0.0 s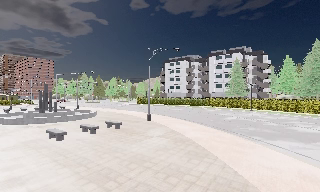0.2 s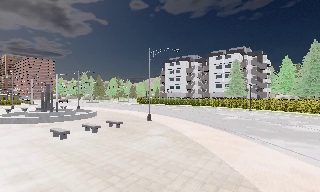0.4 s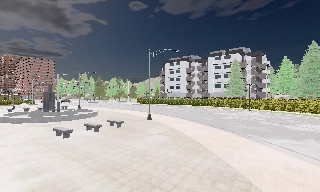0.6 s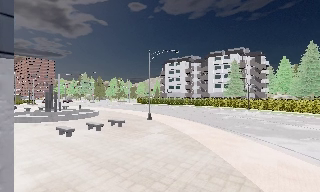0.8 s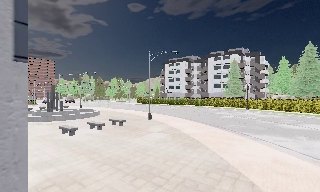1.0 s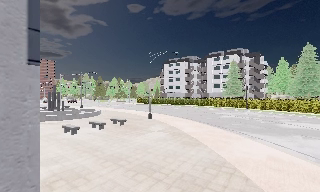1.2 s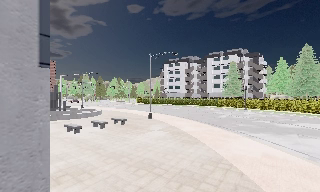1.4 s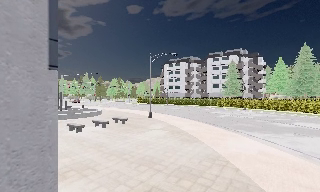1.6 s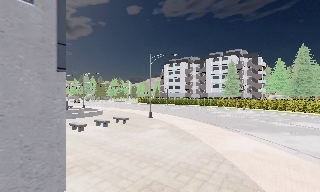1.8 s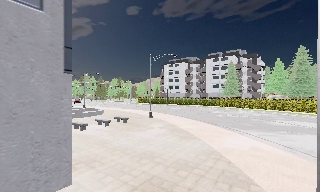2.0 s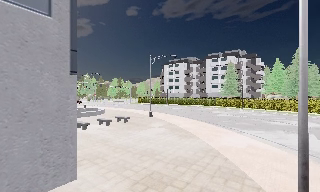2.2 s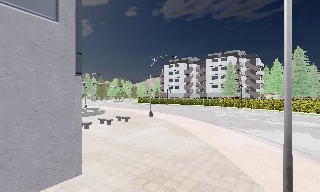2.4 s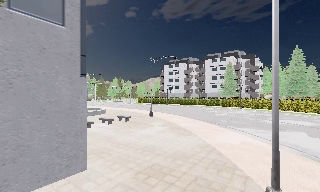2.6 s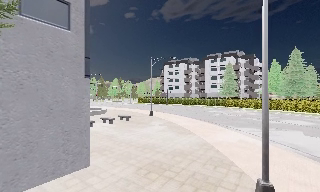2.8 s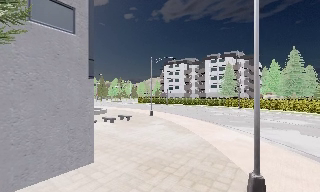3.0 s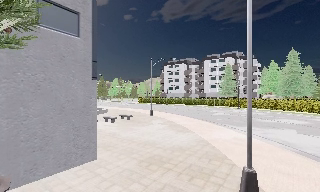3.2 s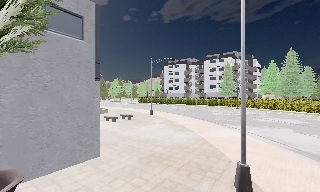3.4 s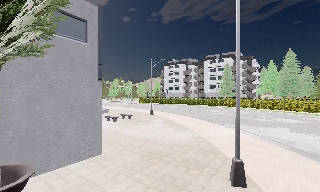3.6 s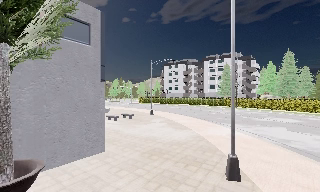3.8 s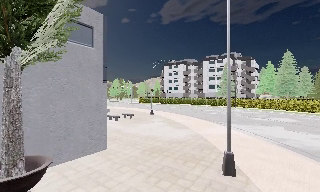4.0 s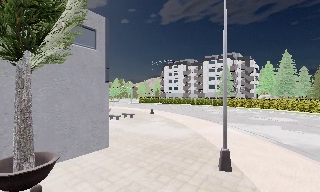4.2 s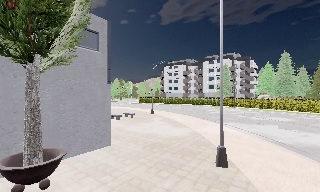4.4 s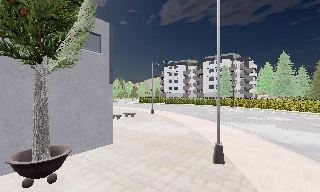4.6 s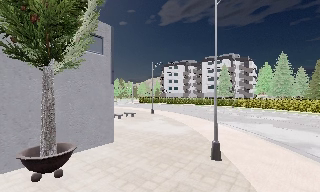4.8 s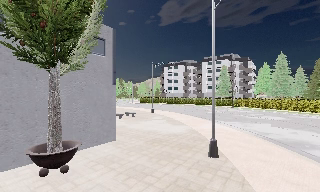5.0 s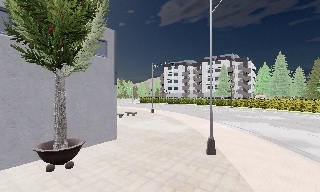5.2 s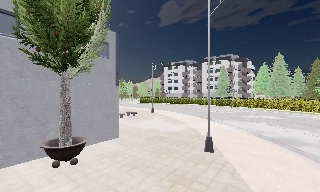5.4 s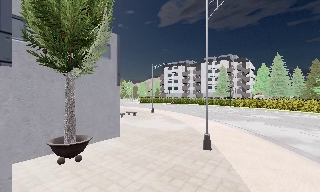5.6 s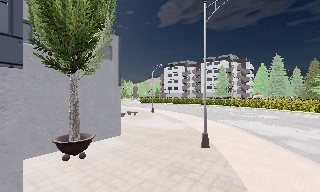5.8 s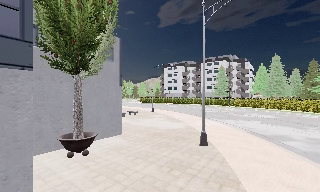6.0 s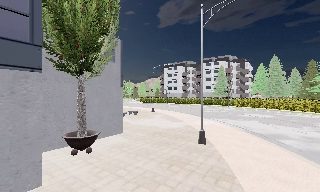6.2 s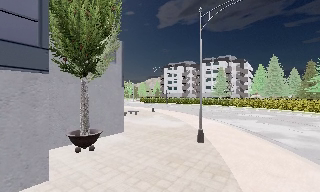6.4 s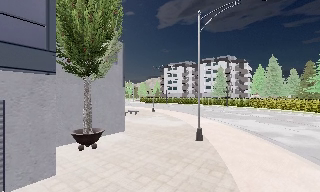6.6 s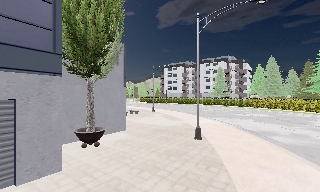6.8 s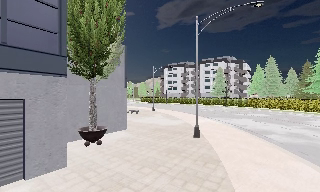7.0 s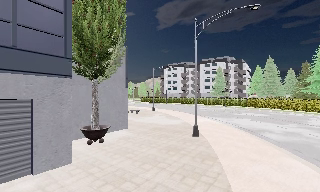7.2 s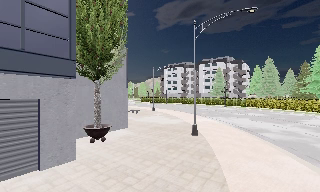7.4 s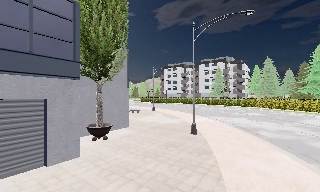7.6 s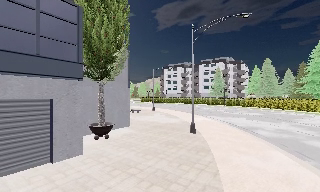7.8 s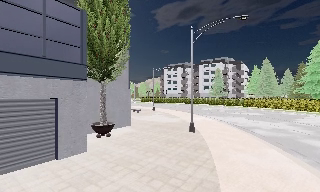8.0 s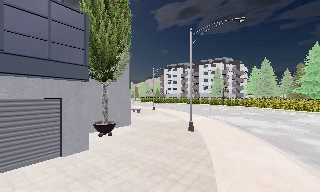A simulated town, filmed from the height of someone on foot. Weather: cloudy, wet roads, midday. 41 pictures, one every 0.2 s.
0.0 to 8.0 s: The camera travels backward, about 12 m, so what stands in front gets smaller.
The film runs backward here.
